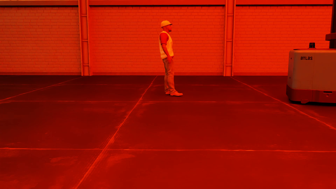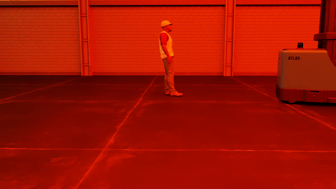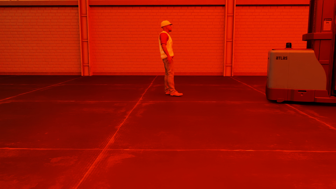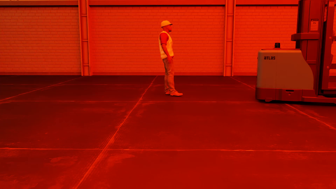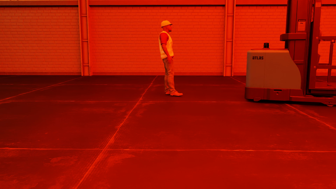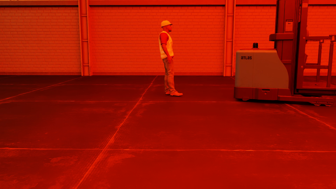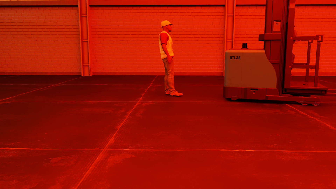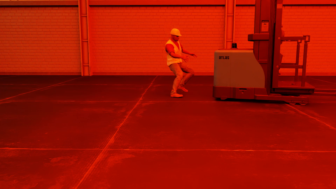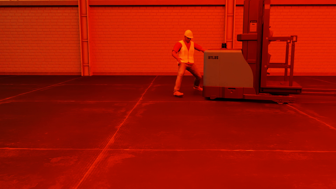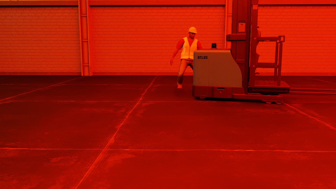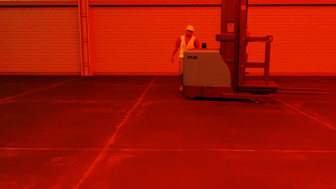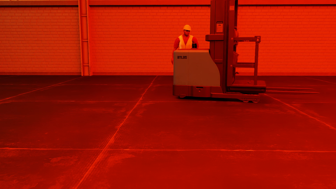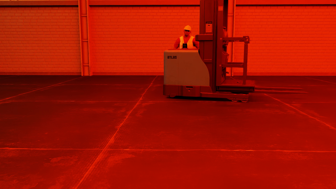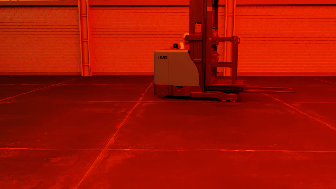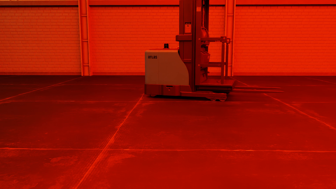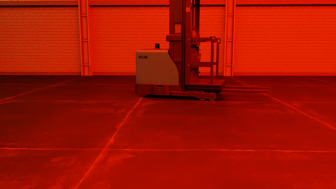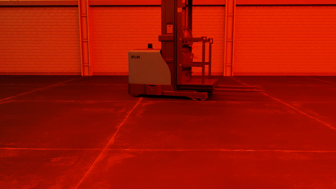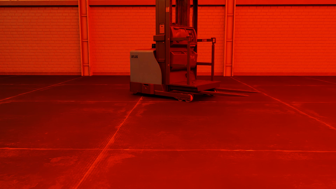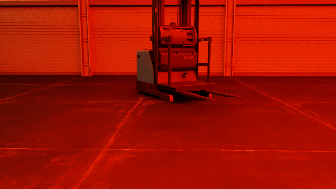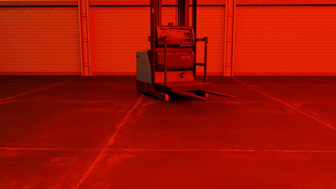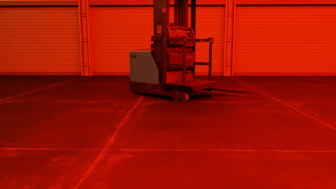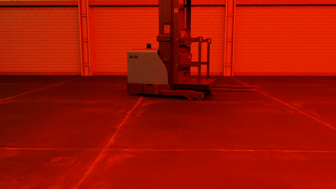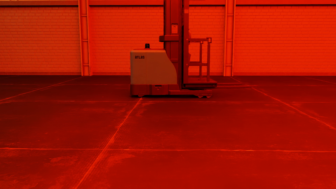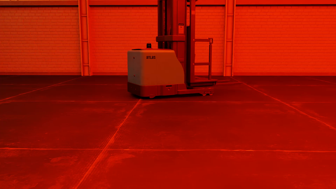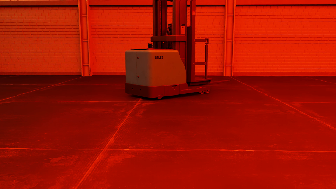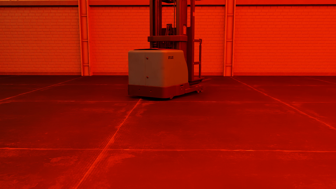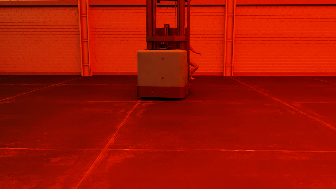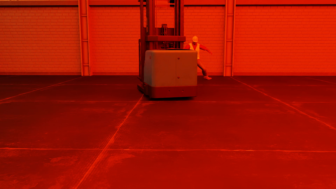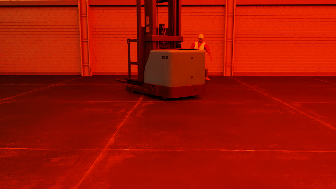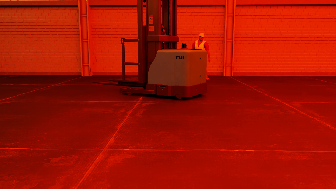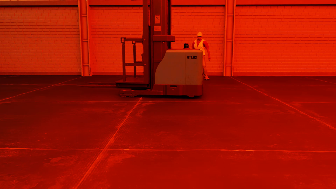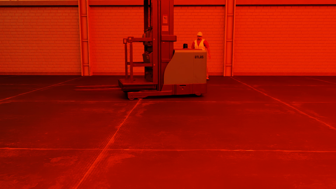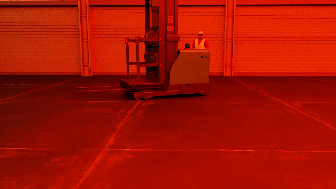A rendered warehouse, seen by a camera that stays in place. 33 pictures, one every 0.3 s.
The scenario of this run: Near miss between a forklift and a person.
